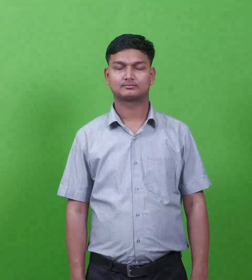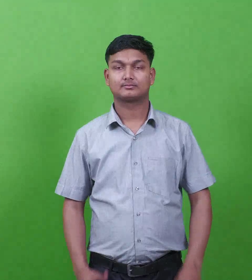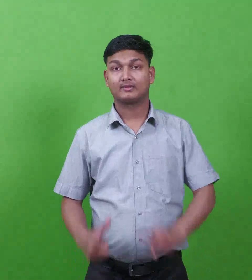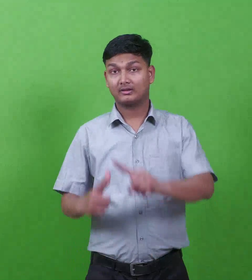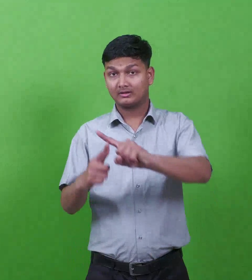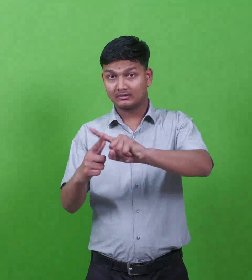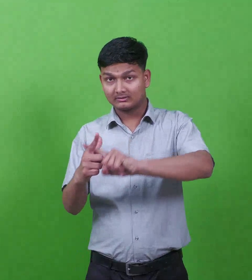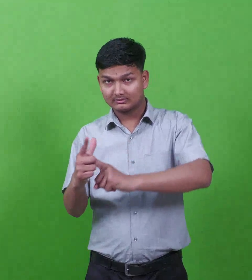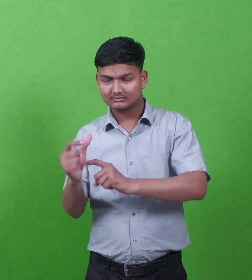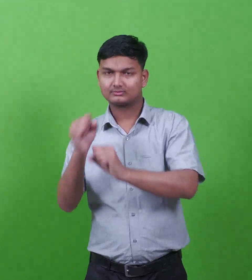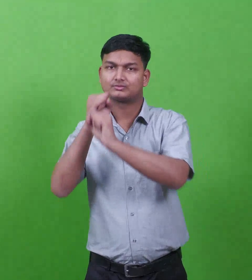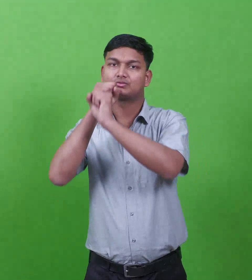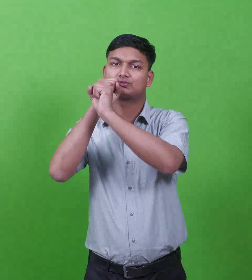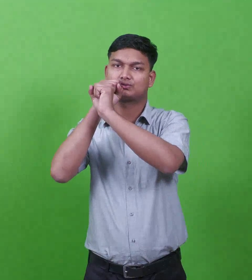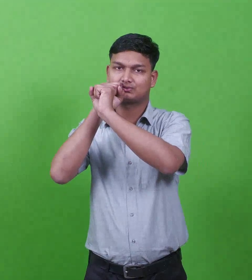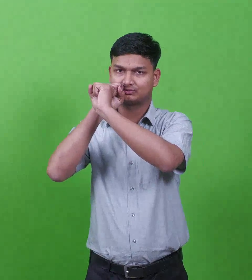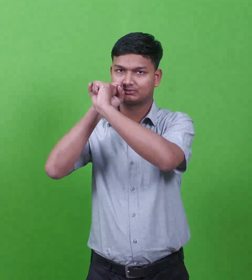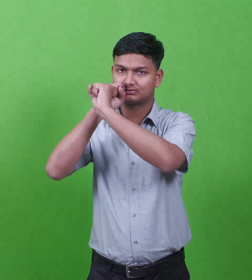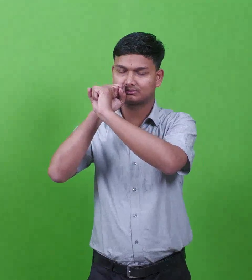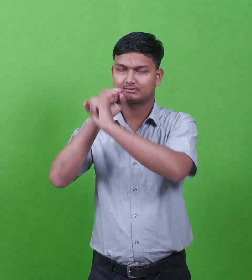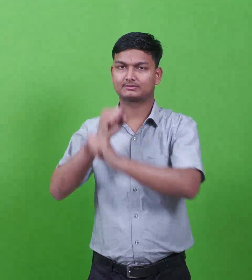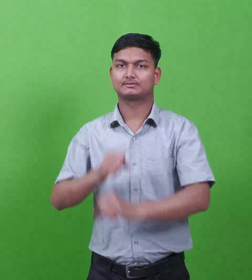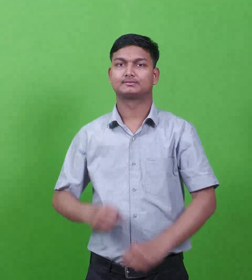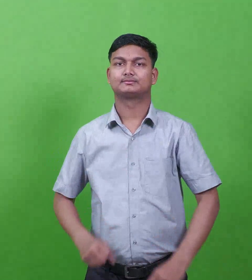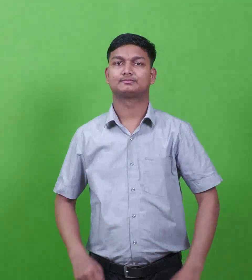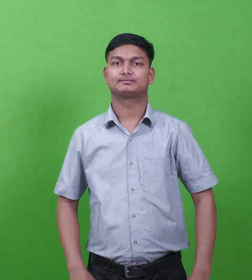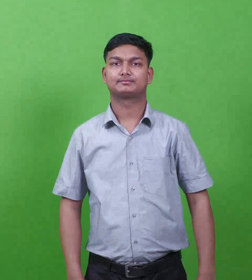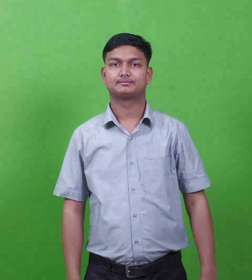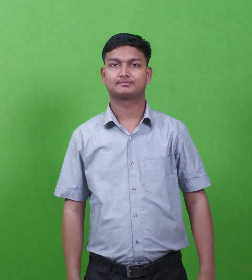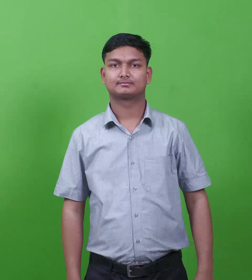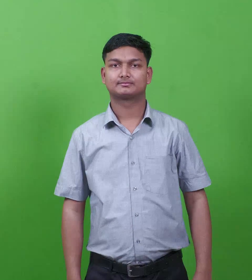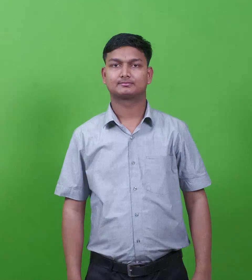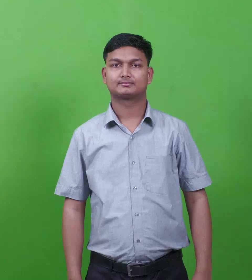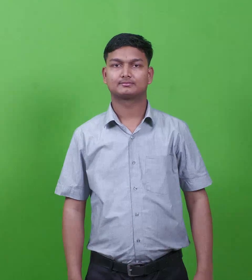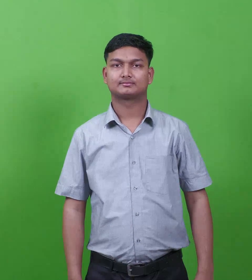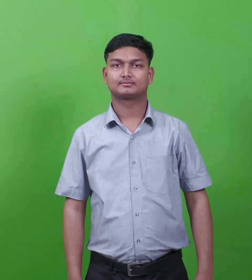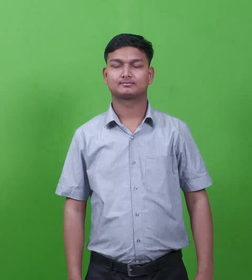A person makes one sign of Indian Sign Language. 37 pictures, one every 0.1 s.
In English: joshua
